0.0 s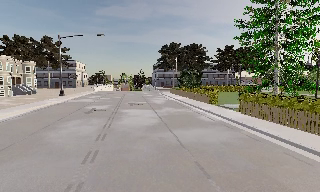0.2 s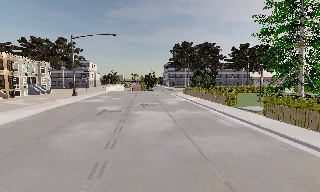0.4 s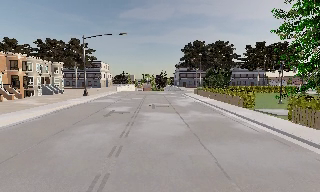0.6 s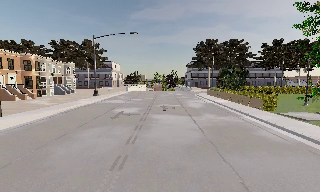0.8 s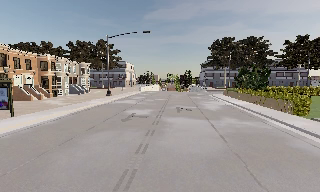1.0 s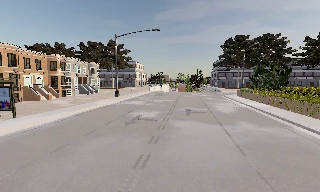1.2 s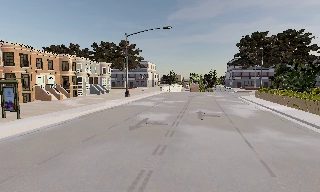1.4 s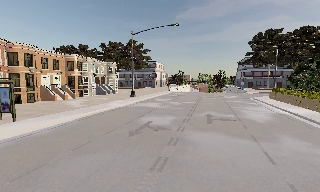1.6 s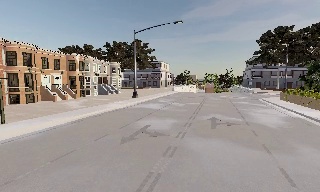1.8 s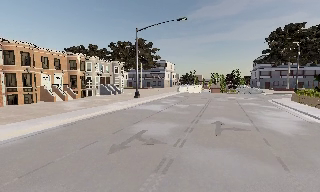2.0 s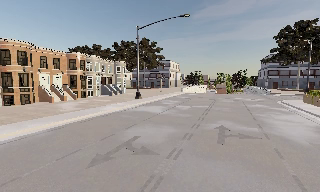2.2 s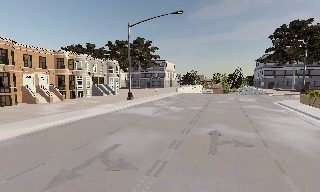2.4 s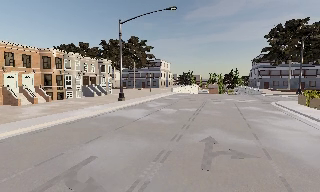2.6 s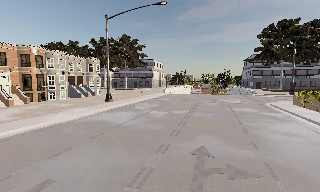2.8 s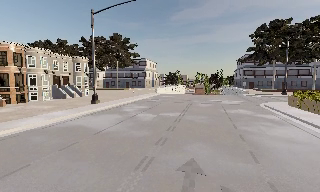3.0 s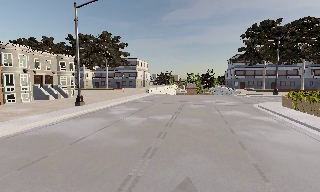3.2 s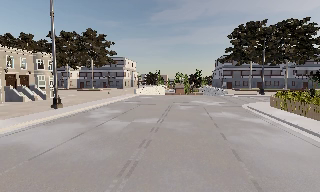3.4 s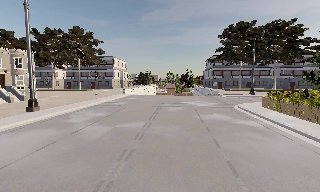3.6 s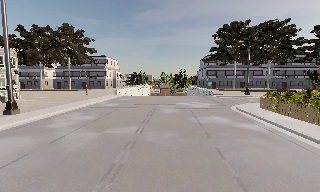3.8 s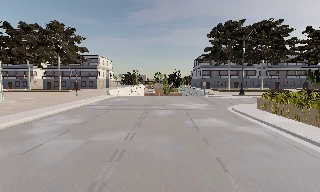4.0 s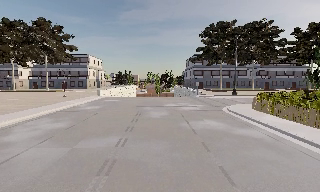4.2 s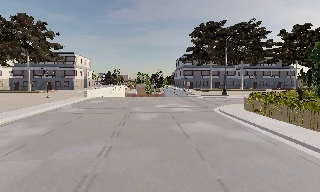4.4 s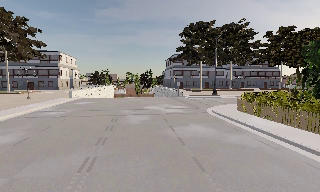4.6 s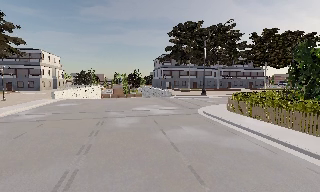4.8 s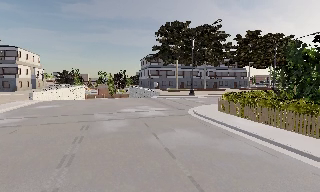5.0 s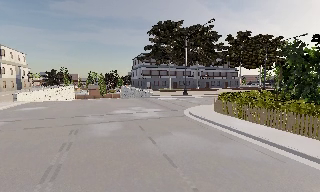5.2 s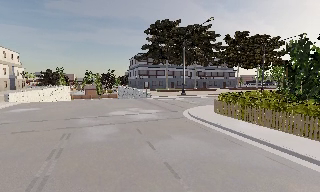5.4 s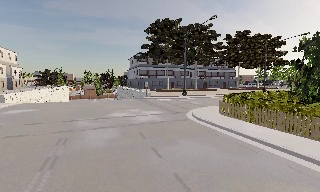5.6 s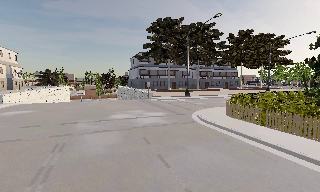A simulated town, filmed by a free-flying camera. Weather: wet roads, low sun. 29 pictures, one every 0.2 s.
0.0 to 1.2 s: The camera swings to its left by about 25 degrees, and the scene slides to the right. It travels forward, about 6 m, so what stands in front looms larger.
1.2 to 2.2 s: The camera travels forward and to its right, about 6 m, so what stands in front looms larger.
2.2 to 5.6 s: The camera swings to its right by about 45 degrees, and the scene slides to the left. It travels forward, about 15 m. It loses speed.
The film runs forward here.
